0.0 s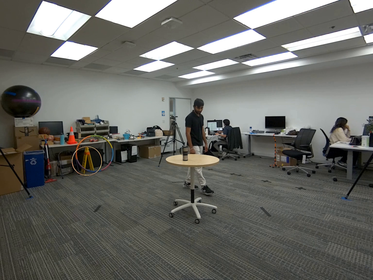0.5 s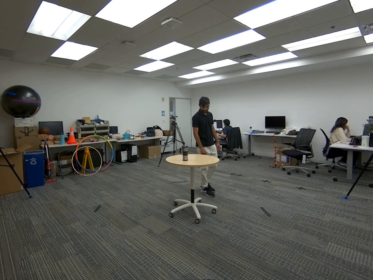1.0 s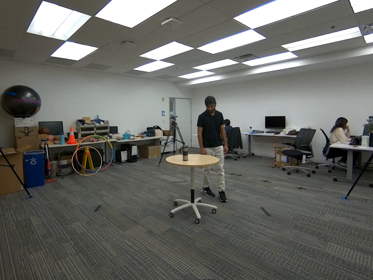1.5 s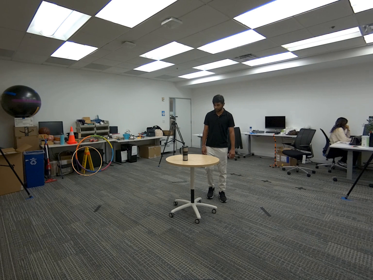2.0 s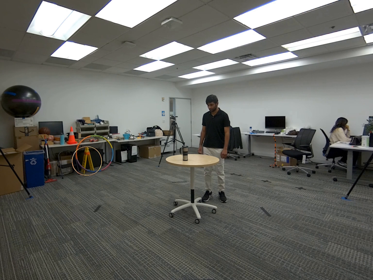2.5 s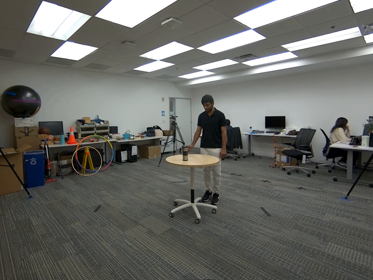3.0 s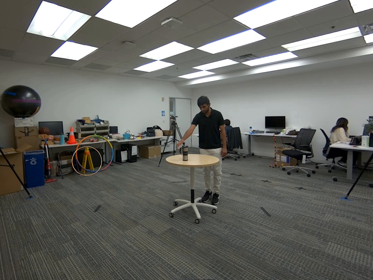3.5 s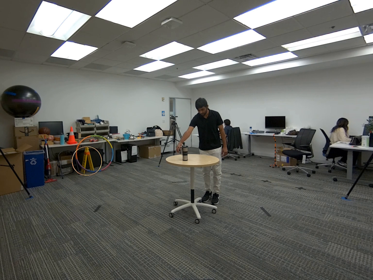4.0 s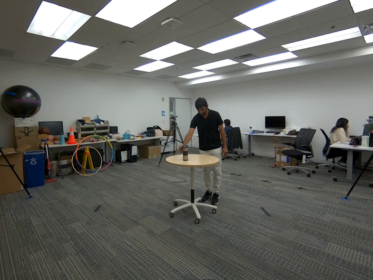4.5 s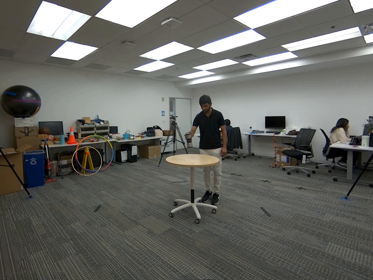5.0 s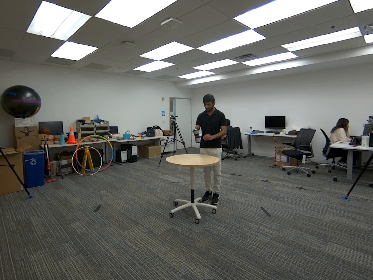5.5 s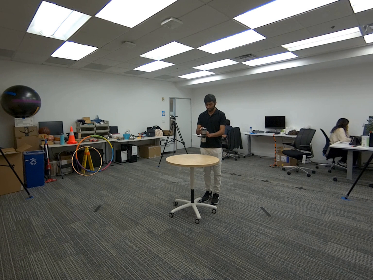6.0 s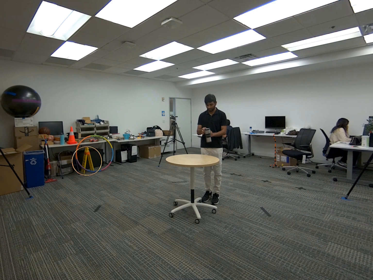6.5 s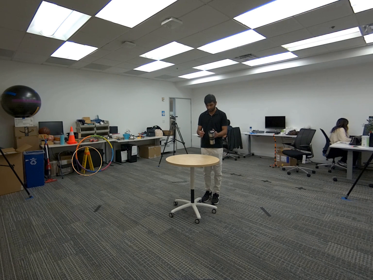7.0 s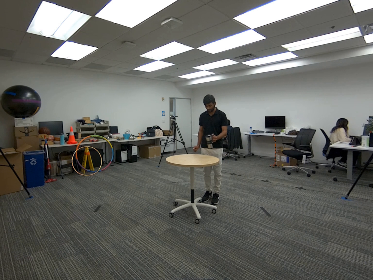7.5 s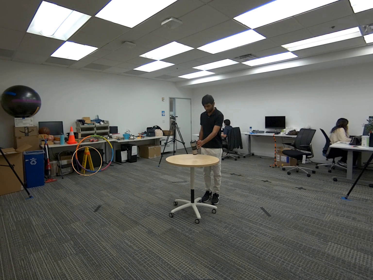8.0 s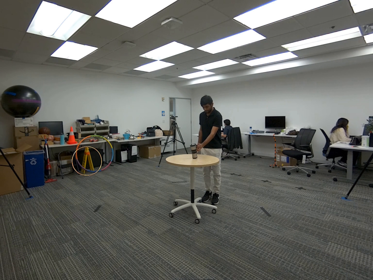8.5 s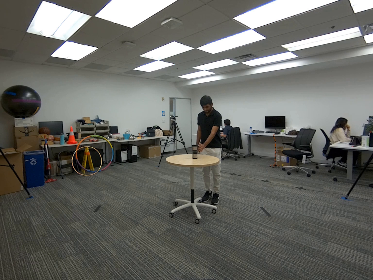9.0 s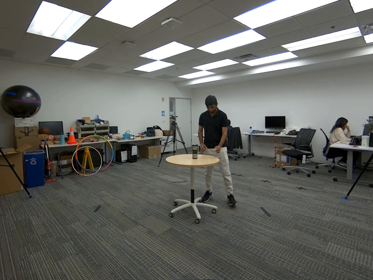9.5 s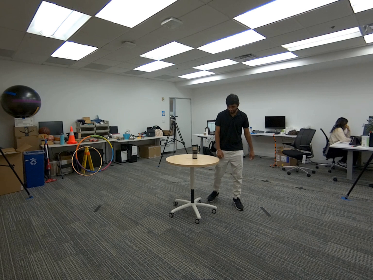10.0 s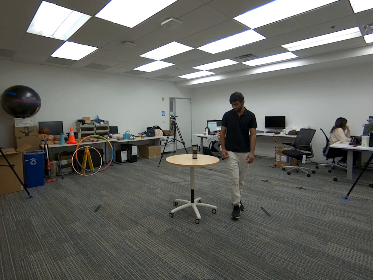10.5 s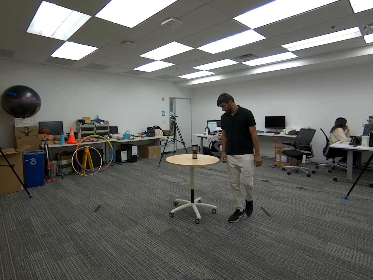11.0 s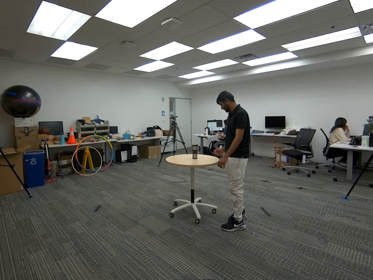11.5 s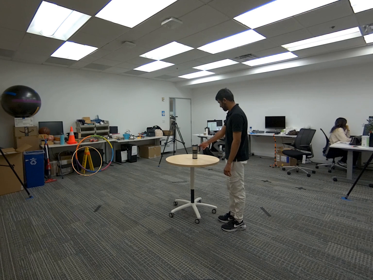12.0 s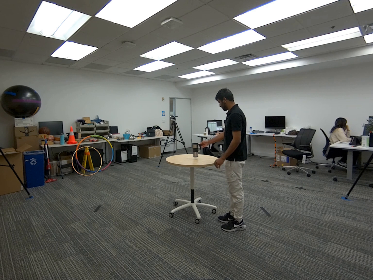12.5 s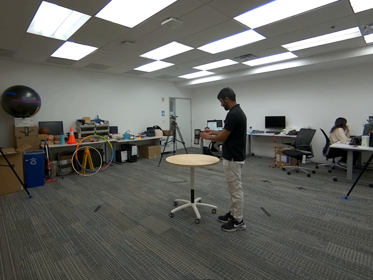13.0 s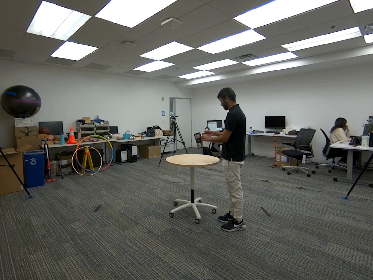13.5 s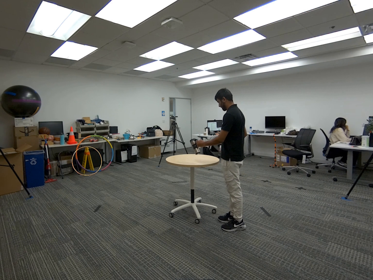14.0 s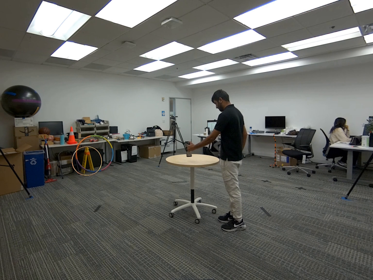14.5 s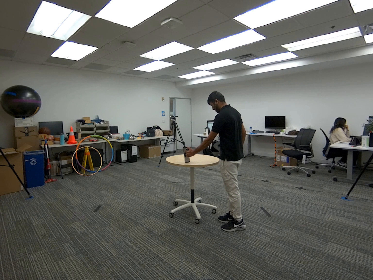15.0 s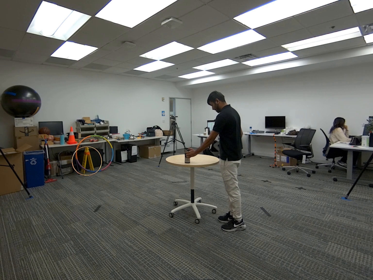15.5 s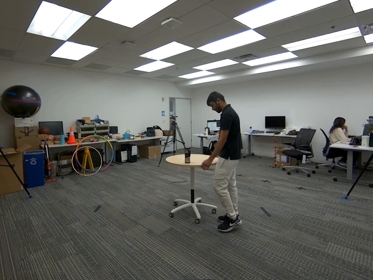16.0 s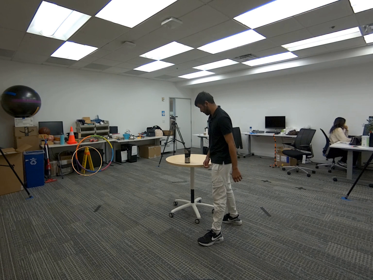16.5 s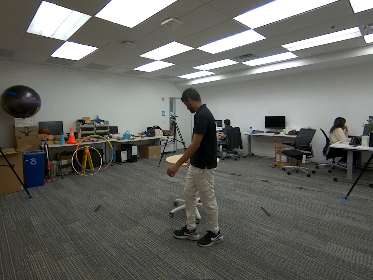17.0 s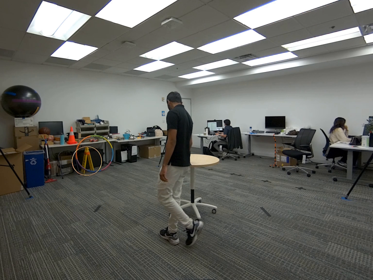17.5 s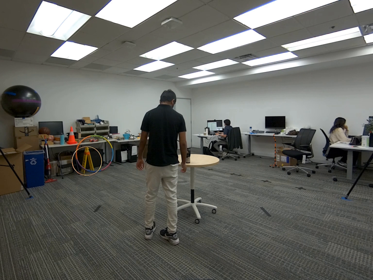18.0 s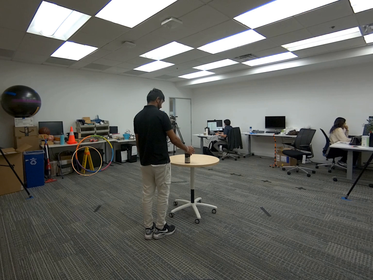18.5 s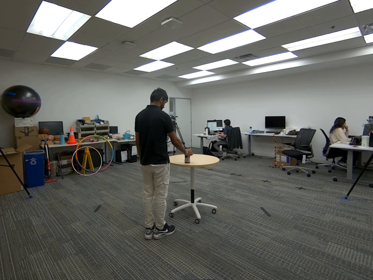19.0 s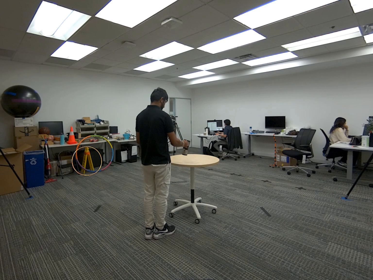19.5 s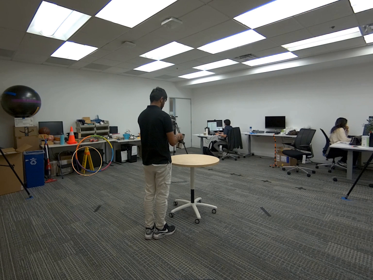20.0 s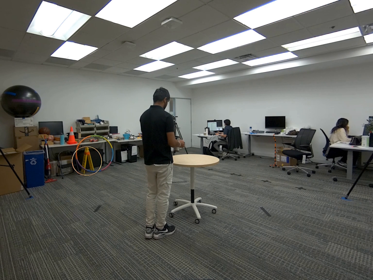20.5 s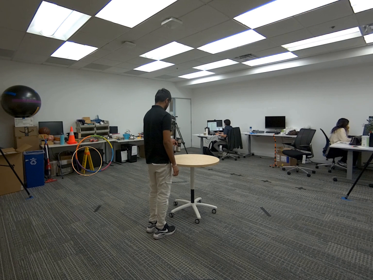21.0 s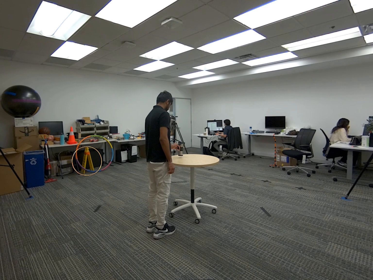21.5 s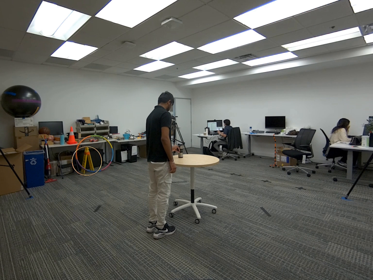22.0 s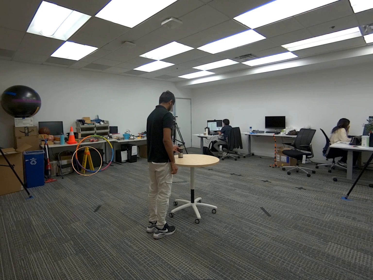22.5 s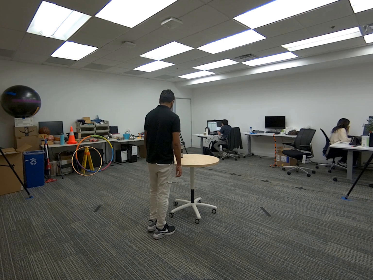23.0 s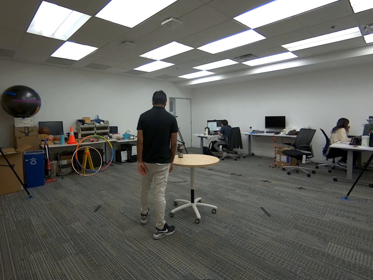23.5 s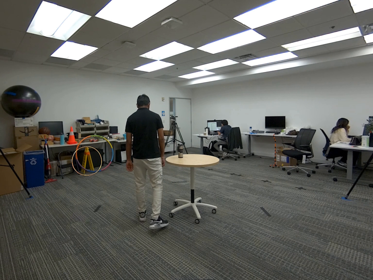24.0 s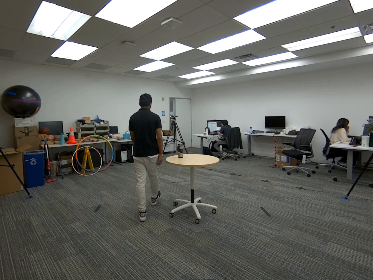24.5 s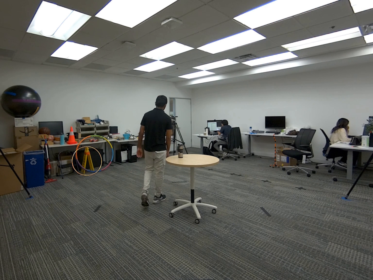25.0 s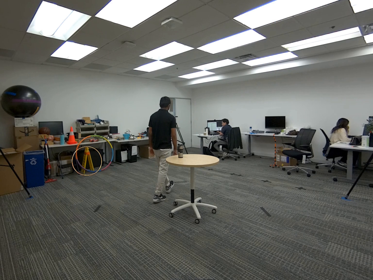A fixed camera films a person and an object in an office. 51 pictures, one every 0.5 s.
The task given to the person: Walk to the coffee mug on the round table, lift it by the handle with your right hand and set it down, then repeat with your left, alternating a few times before leaving it on the table.
